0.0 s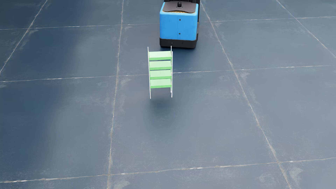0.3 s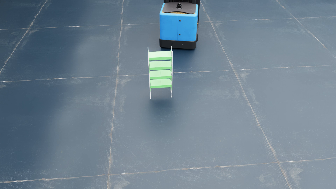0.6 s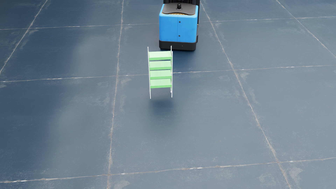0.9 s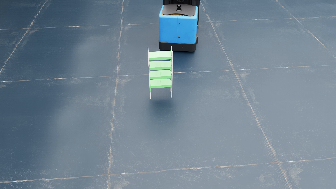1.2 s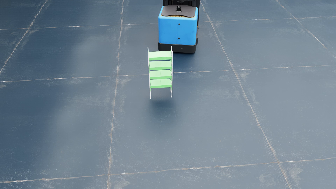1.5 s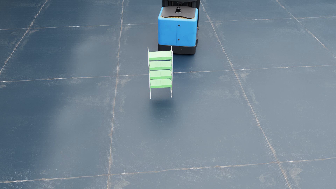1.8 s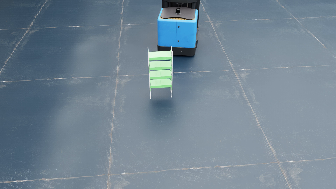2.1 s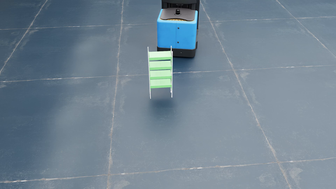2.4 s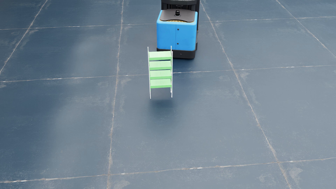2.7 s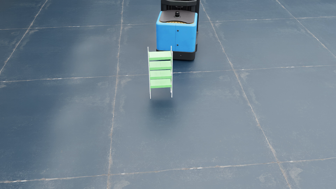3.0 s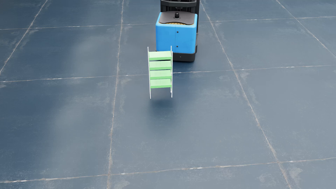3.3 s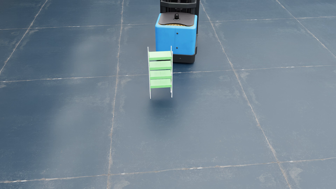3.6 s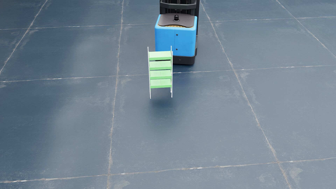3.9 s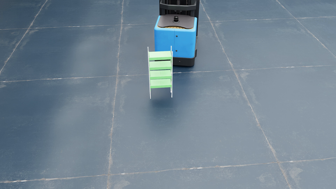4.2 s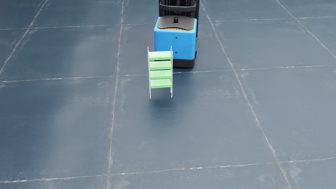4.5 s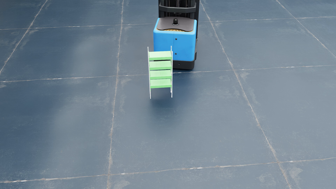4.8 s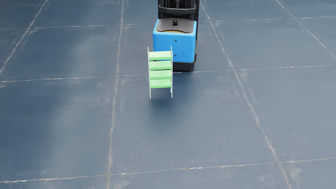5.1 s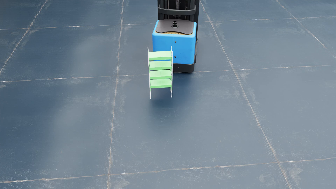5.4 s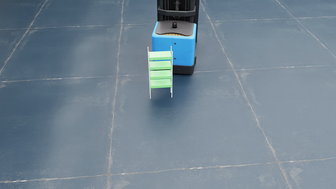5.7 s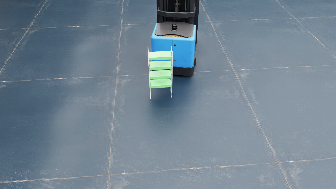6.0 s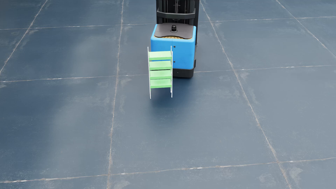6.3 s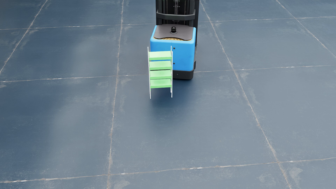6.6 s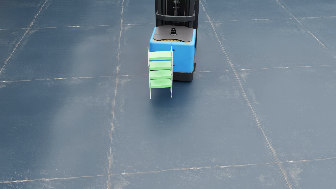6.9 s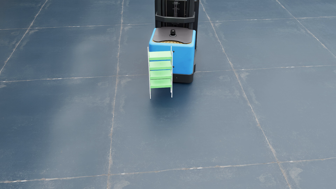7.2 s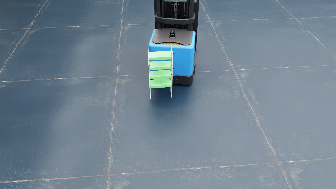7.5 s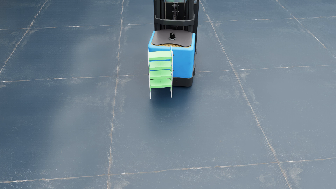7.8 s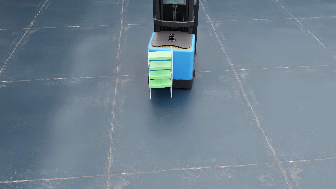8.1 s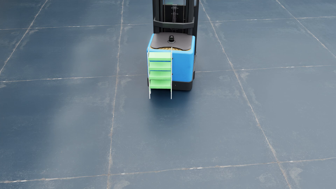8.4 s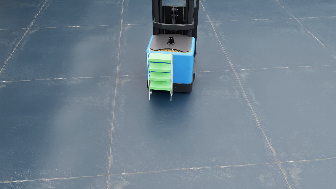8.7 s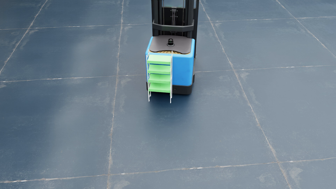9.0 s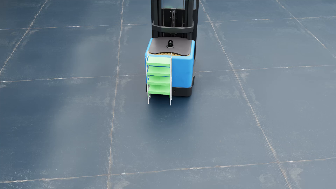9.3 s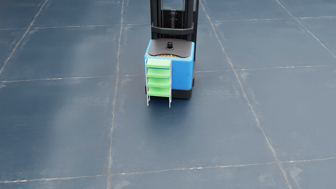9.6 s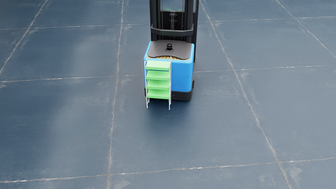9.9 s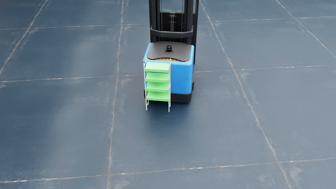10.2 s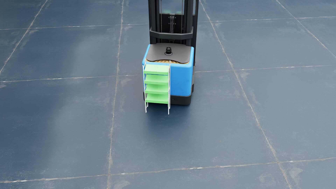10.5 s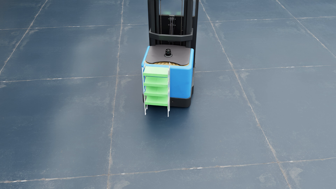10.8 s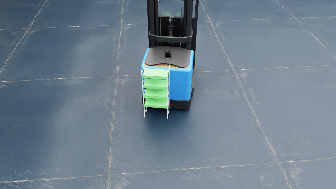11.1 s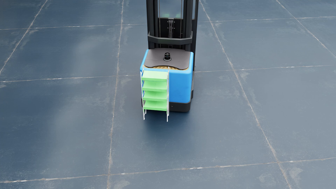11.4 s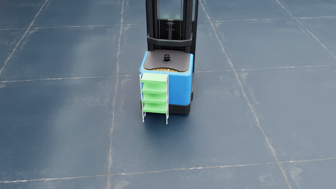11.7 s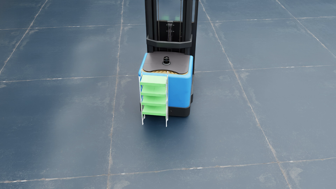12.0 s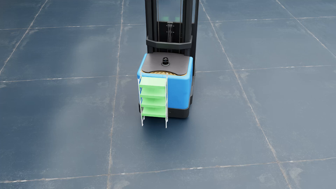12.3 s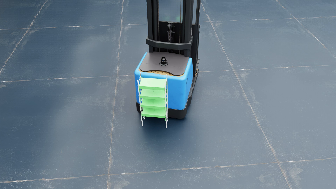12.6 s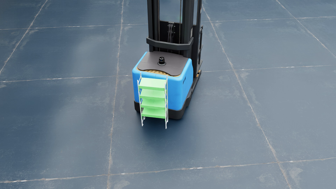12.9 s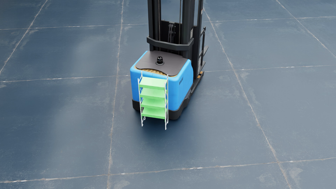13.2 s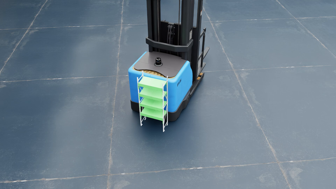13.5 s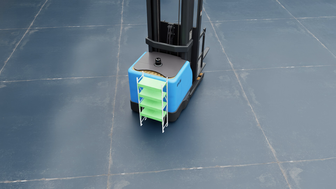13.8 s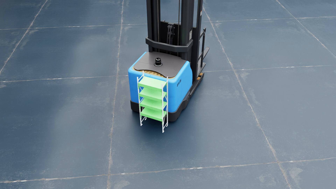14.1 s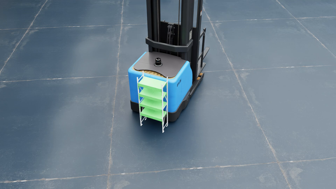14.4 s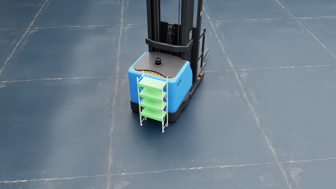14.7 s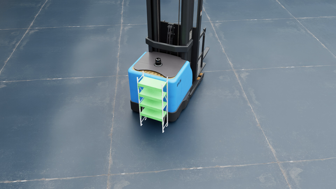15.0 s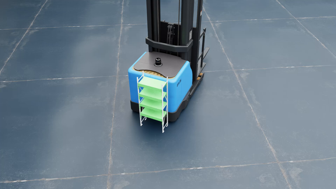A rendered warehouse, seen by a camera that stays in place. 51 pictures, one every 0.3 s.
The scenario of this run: A forklift runs into an object in its way.
